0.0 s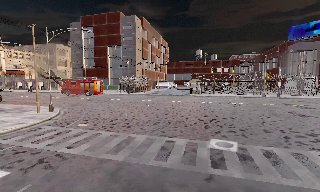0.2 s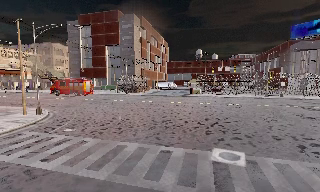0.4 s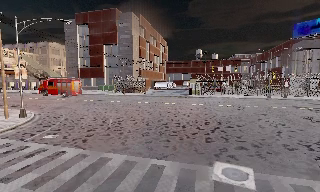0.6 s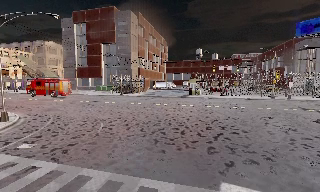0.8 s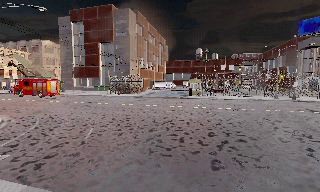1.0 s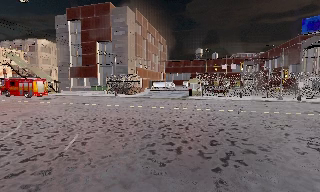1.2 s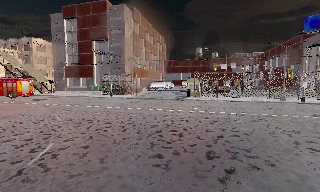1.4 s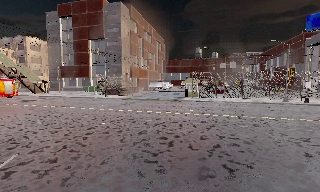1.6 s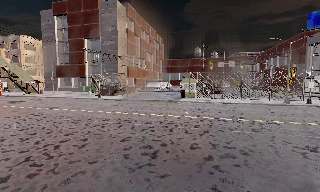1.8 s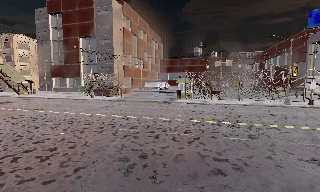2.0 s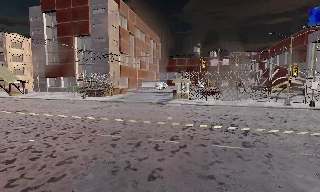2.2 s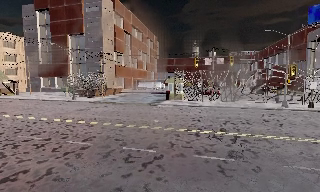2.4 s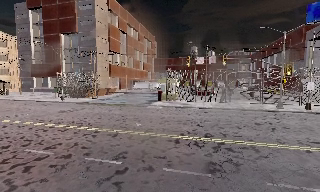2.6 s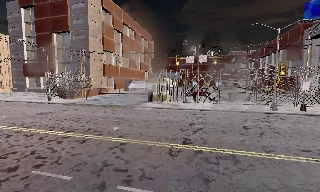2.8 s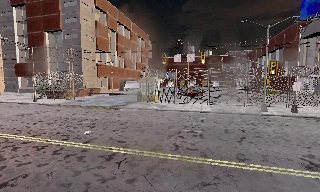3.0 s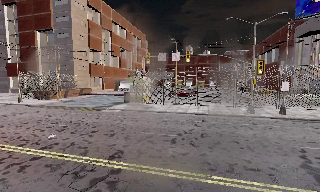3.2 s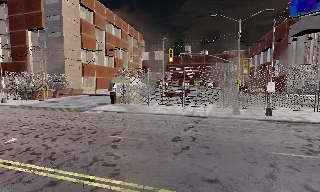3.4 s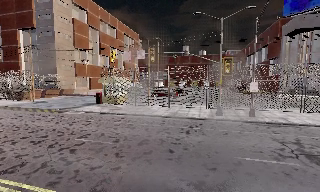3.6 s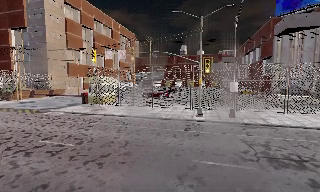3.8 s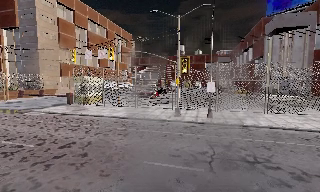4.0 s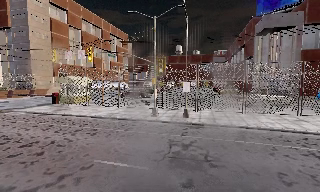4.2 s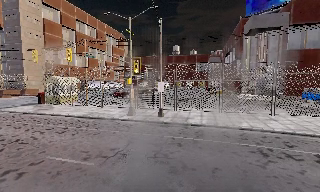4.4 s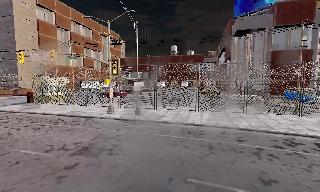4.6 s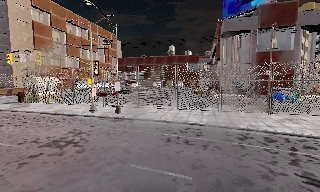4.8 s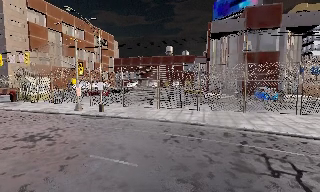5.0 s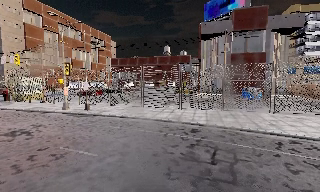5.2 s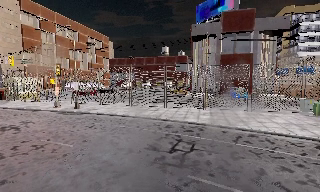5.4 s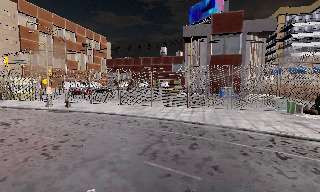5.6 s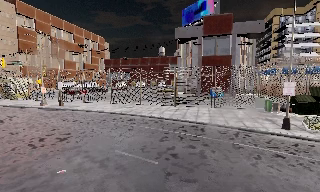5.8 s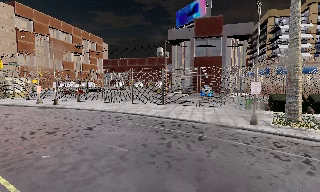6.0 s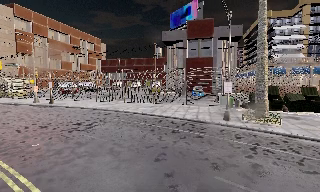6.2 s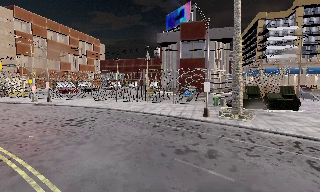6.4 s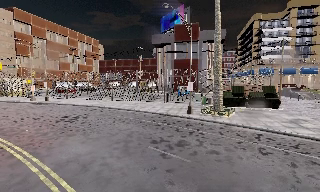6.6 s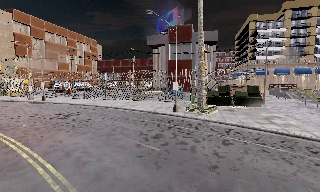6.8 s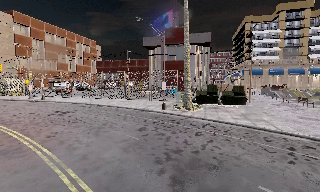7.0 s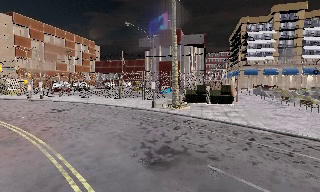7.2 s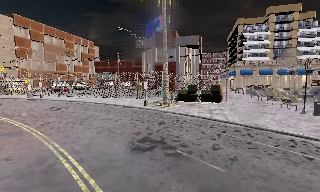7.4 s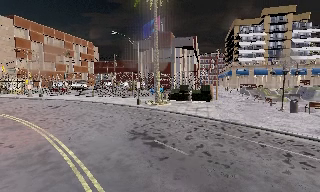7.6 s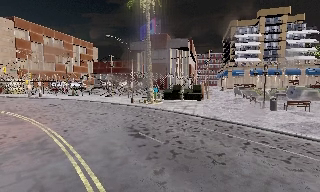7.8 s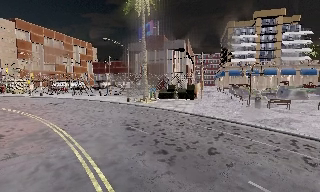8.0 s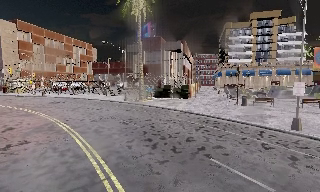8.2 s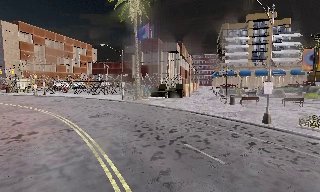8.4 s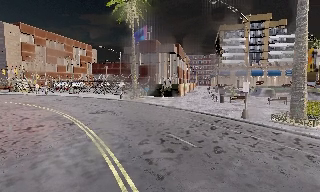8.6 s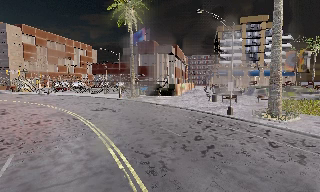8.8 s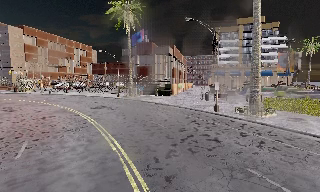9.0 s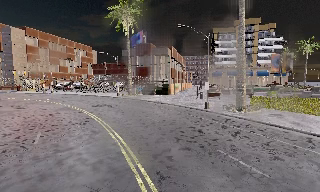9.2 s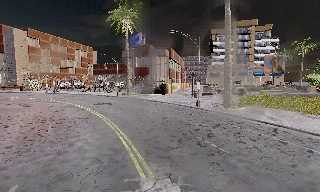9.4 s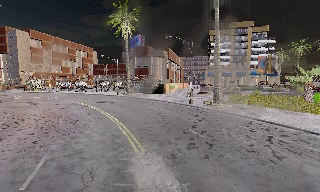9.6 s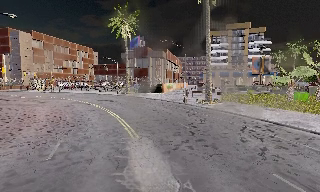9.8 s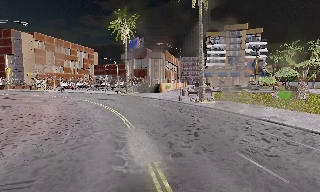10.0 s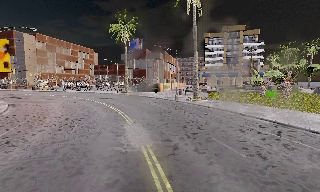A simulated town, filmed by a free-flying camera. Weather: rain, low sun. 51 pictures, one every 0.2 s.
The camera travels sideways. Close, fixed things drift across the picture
to the left.
0.0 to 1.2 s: The camera travels forward, about 7 m, so what stands in front looms larger.
1.2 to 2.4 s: The camera travels forward and to its right, about 8 m, so what stands in front looms larger.
2.4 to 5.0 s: The camera travels to its right, about 20 m, so close, fixed things drift to the left.
5.0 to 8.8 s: The camera travels backward and to its right, about 30 m, so what stands in front gets smaller.
8.8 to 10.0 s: The camera travels backward, about 10 m, so what stands in front gets smaller.
The film runs forward here.
